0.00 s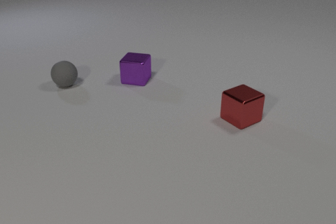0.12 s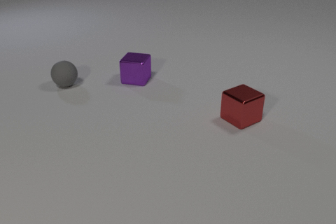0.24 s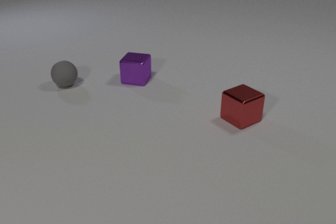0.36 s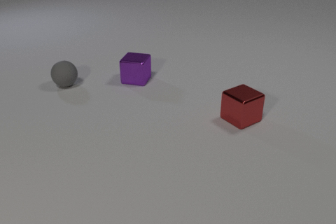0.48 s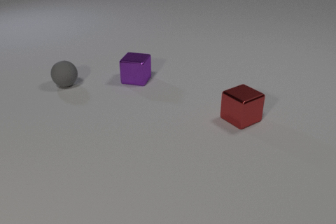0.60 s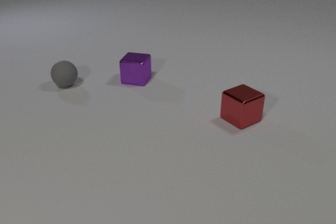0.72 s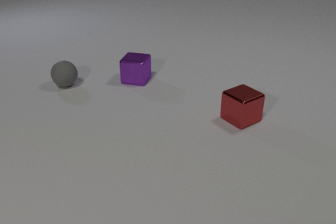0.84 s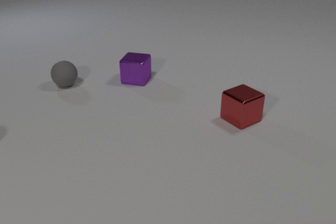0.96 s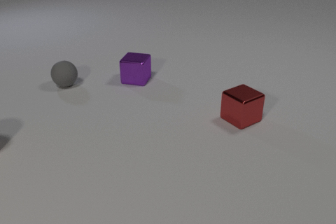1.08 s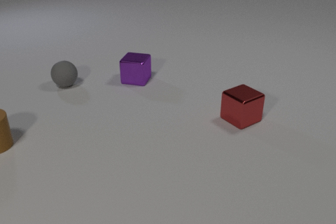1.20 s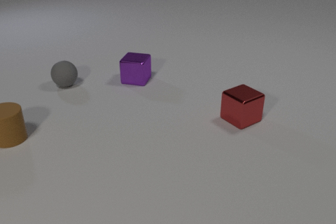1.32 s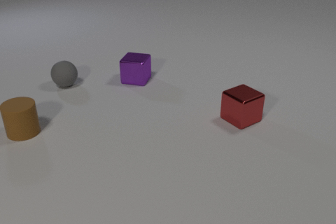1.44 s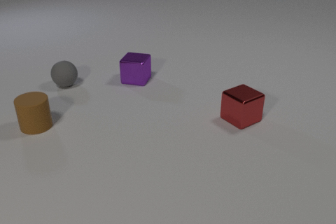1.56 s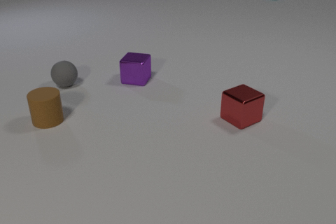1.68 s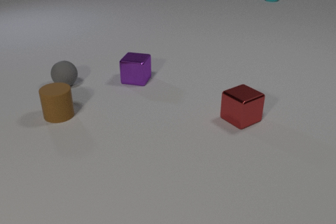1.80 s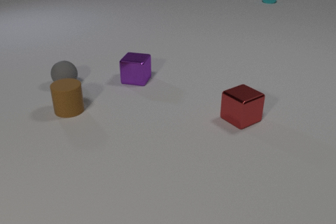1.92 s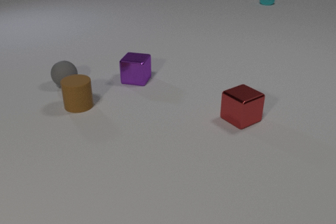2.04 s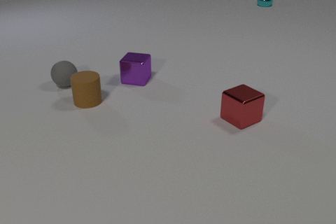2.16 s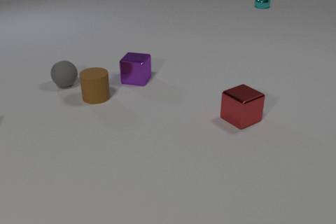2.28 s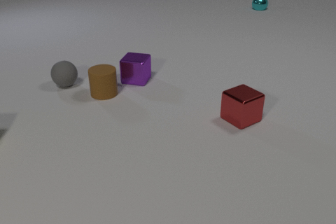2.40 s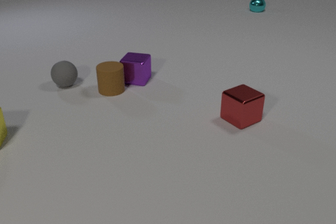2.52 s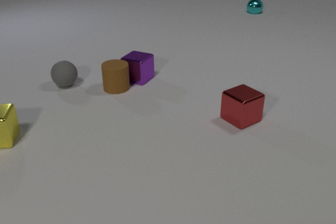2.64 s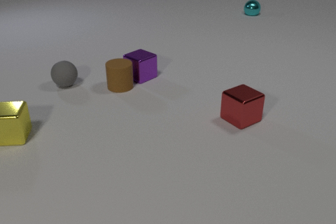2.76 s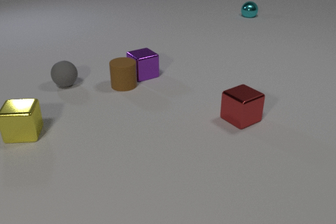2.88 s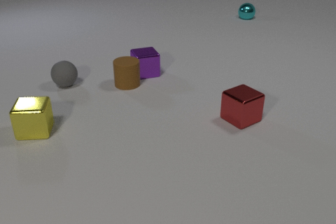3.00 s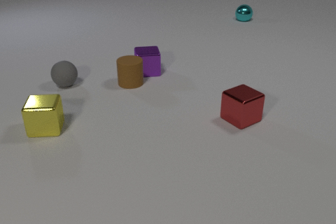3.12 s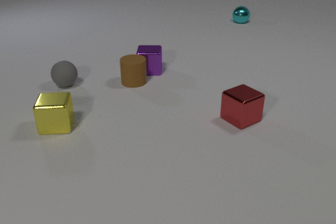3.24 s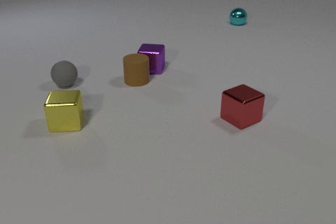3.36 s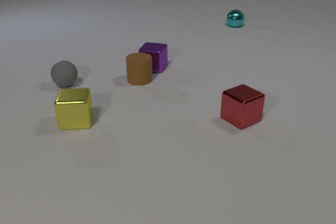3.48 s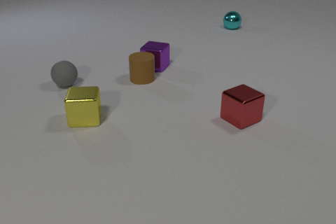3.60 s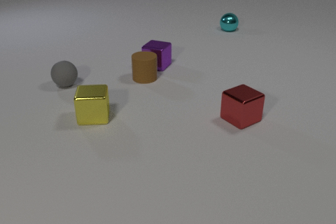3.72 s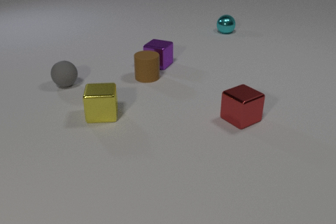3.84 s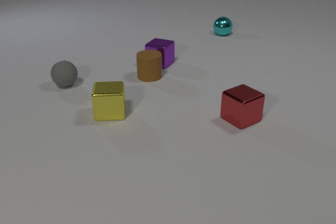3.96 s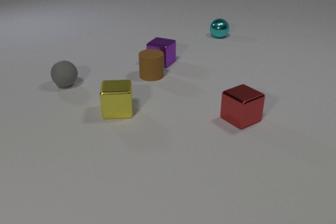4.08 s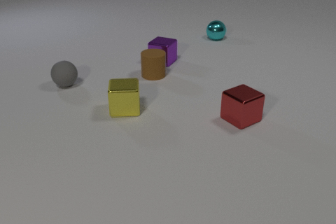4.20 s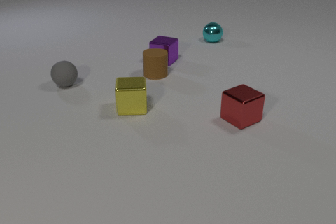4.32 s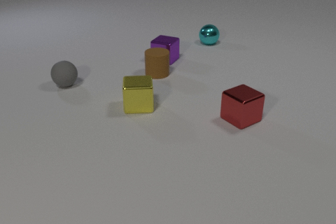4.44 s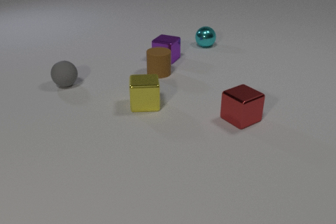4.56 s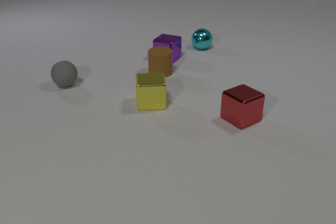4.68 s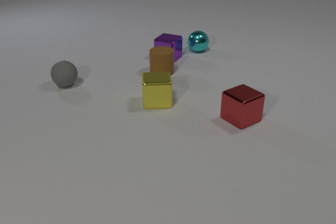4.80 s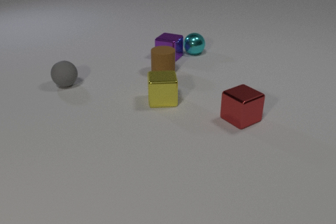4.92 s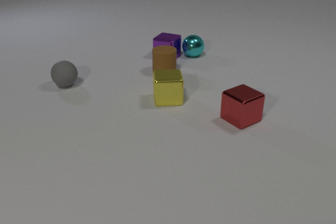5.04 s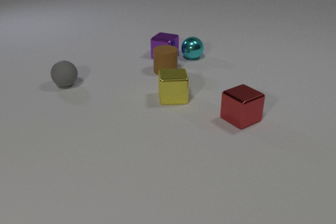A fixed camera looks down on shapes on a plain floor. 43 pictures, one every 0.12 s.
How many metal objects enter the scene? 2.
How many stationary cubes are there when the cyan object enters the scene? 2.
What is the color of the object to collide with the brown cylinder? purple.
0.00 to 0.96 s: Next to nothing moves.
0.96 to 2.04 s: The brown rubber cylinder comes in at the left edge, slides to the right and away from the camera. The cyan metal sphere comes in at the top edge, rolls toward the camera.
2.04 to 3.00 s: The brown rubber cylinder slides to the right and away from the camera. The purple metal cube slides away from the camera and to the right, spins so that its near face slides to the left, clockwise seen from above. The cyan metal sphere rolls toward the camera. The yellow metal cube comes in at the left edge, slides to the right. The brown rubber cylinder and the purple metal cube collide.
3.00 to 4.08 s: The brown rubber cylinder slides to the right and away from the camera. The purple metal cube slides away from the camera and to the right, spins clockwise seen from above by about 30 degrees, its near face sliding to the left. The cyan metal sphere rolls toward the camera and to the left. The yellow metal cube slides to the right.
4.08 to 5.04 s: The brown rubber cylinder slides to the right and away from the camera. The purple metal cube slides away from the camera. The cyan metal sphere rolls toward the camera and to the left. The yellow metal cube slides to the right and away from the camera. The purple metal cube and the cyan metal sphere collide.
